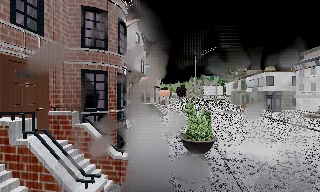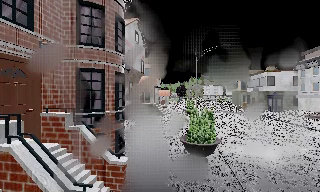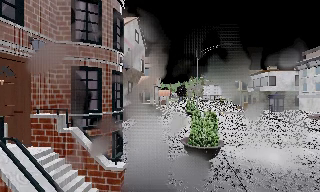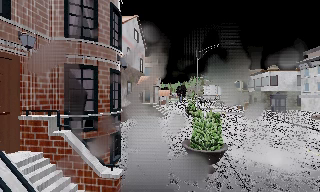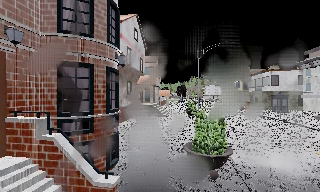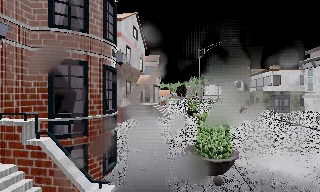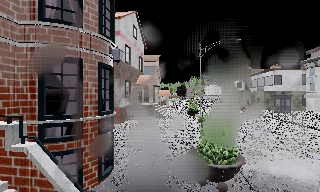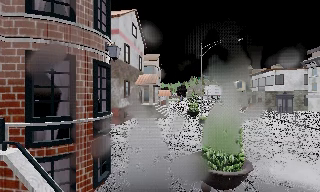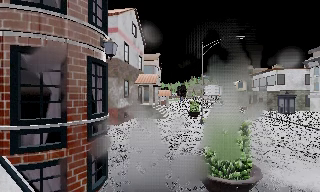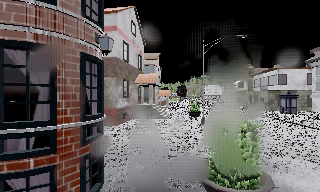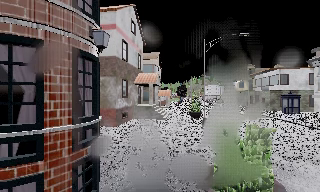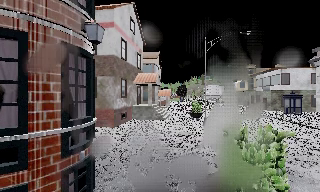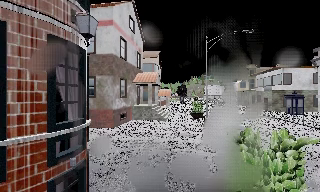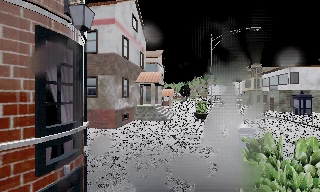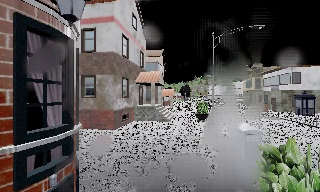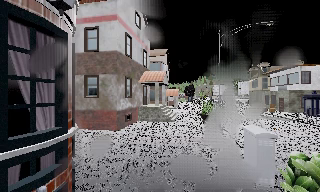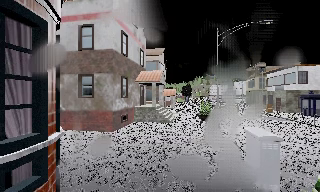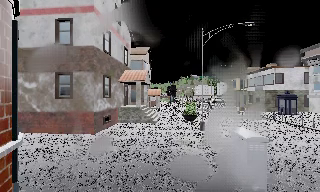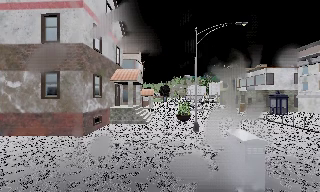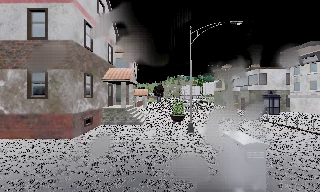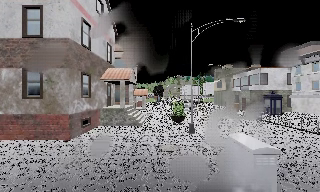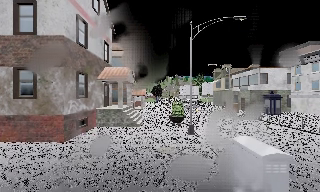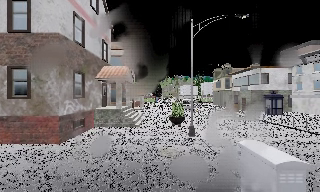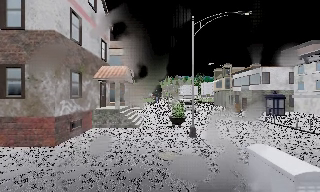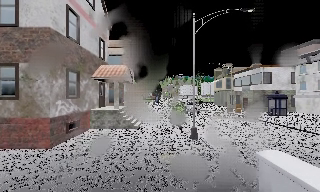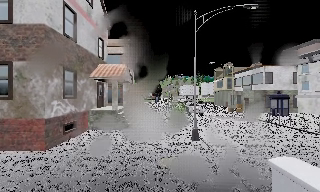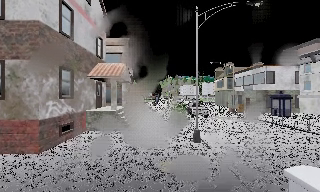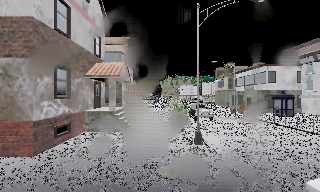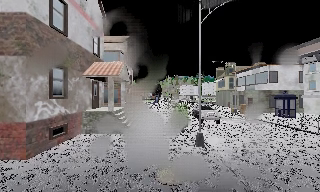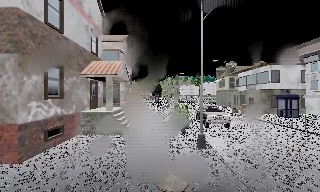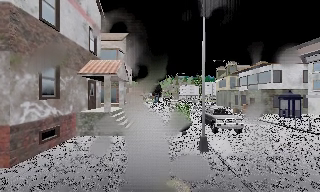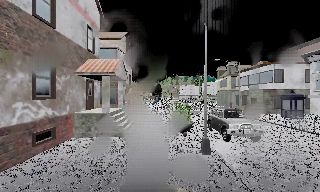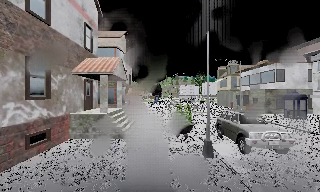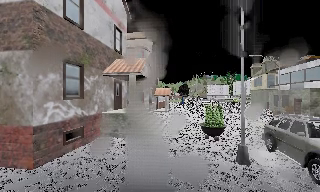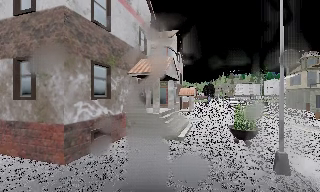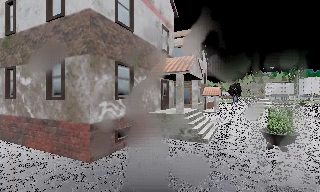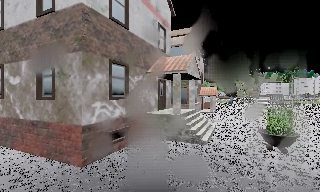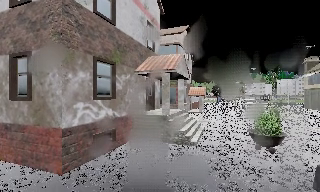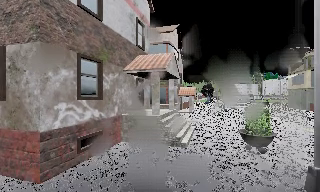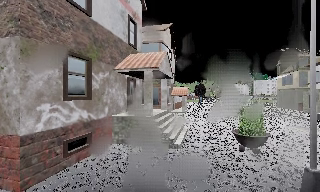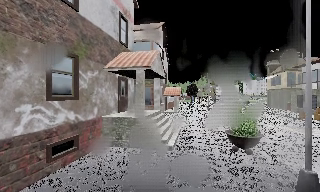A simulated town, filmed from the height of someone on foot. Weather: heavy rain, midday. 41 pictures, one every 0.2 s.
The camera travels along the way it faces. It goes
forward.
0.0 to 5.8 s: The camera travels forward, about 10 m, so what stands in front looms larger.
5.8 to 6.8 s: The camera pans to its left, which is counterclockwise from overhead, by about 20 degrees. It travels forward, about 1.5 m, so what stands in front looms larger.
6.8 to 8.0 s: The camera travels forward, about 1.5 m, so what stands in front looms larger.
The film runs forward here.
